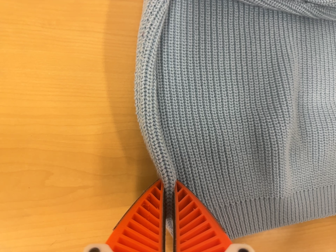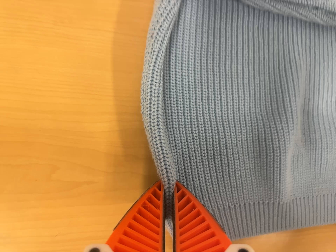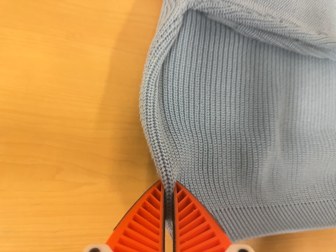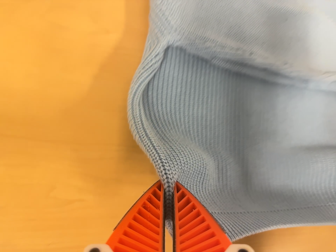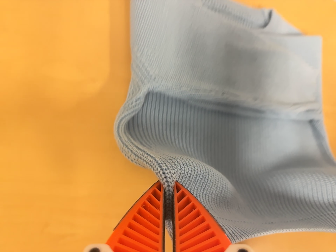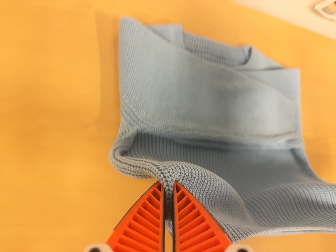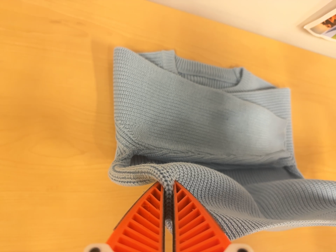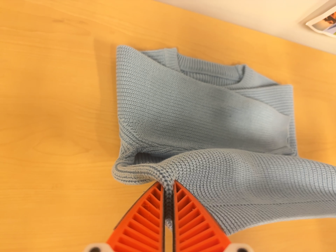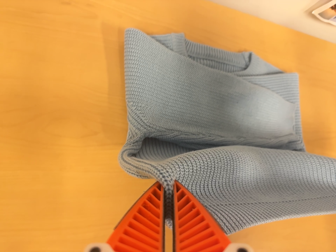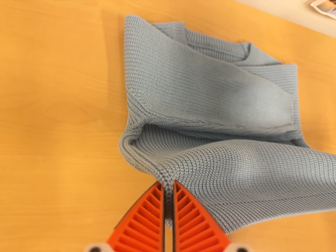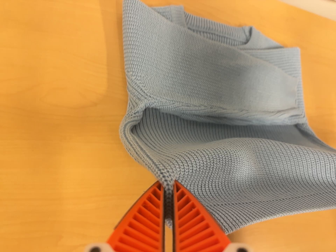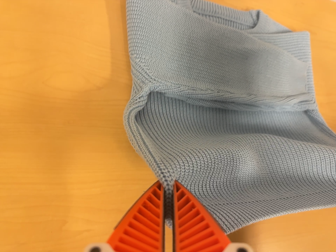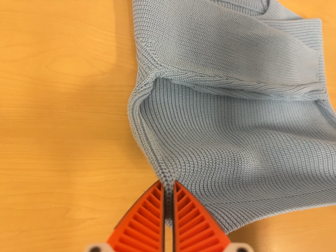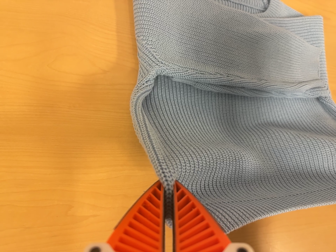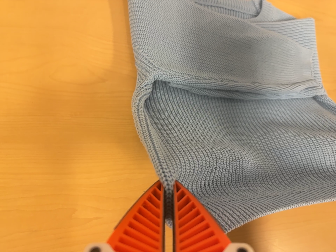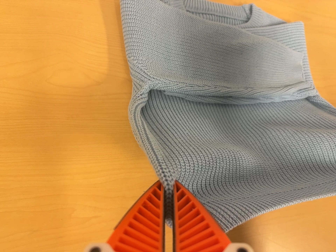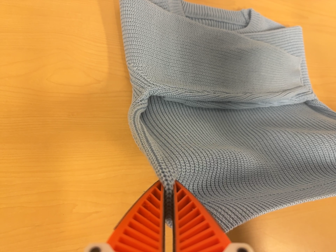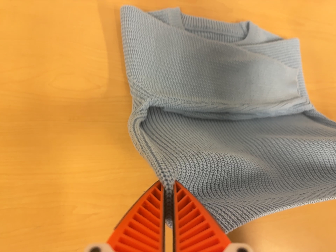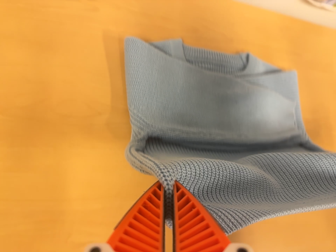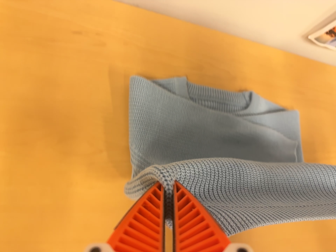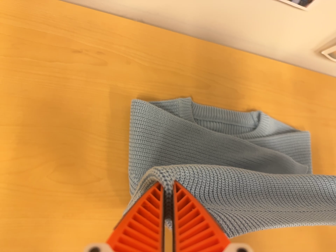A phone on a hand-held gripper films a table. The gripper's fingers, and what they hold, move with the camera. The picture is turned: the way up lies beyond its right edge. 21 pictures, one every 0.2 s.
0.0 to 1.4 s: The camera travels backward and toward the top of its view, about 18 cm, so what stands in front gets smaller. Its aim tips toward the top of its view by about 10 degrees, and the scene shifts downward.
1.4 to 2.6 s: The camera travels toward the bottom of its view, about 10 cm, so close, fixed things drift upward.
2.6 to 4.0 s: The camera travels toward the top of its view, about 12 cm, so close, fixed things drift downward.
The film runs forward here.
